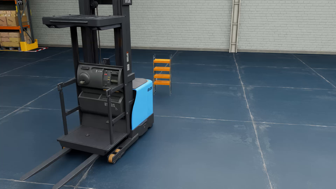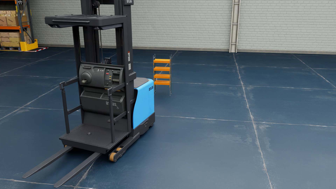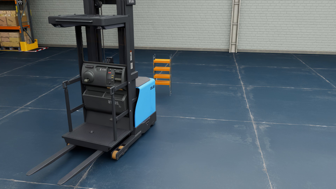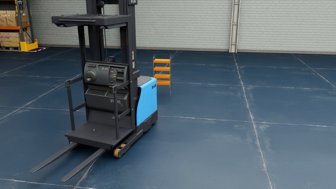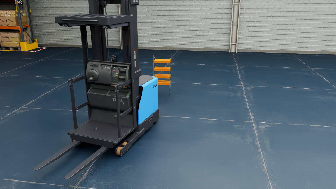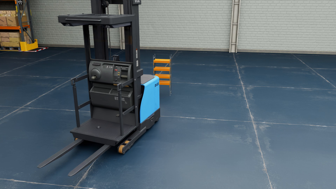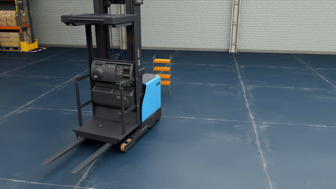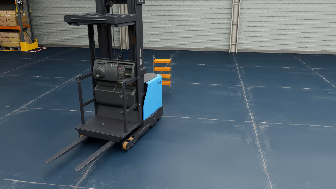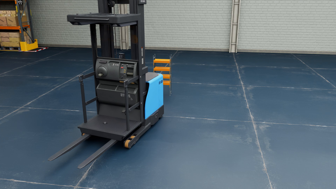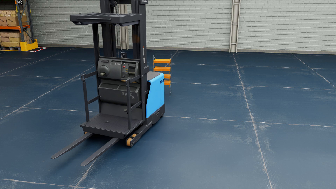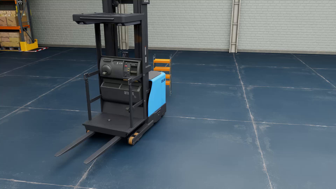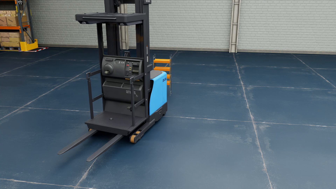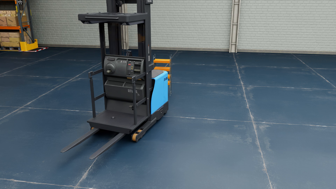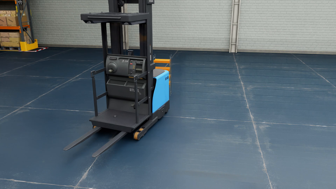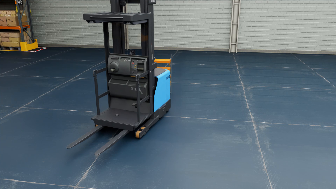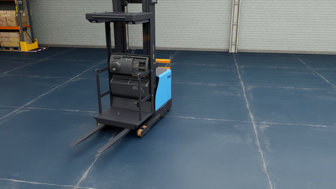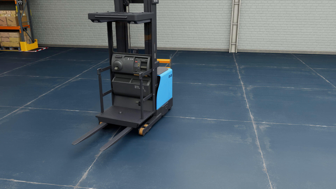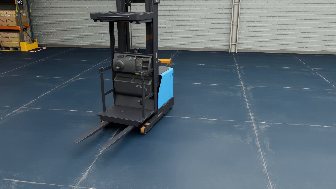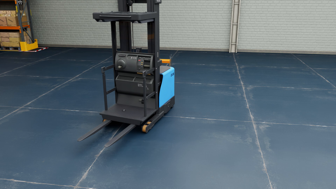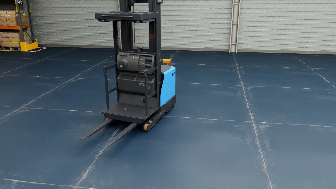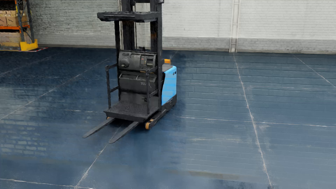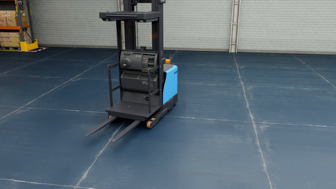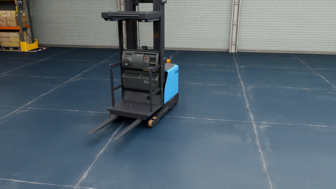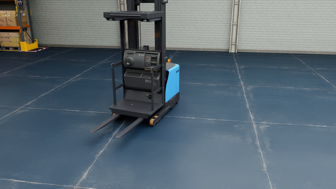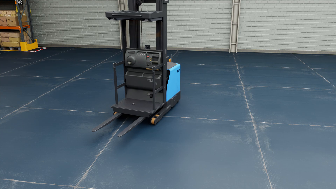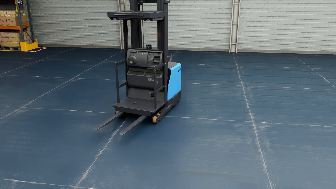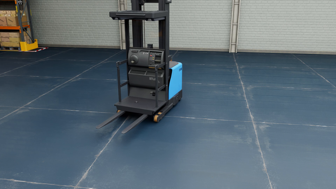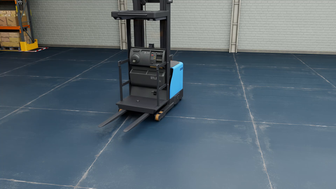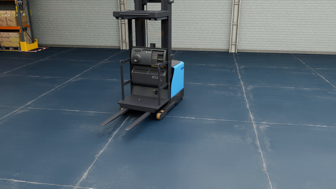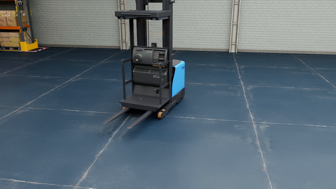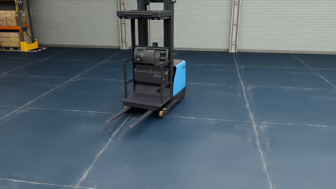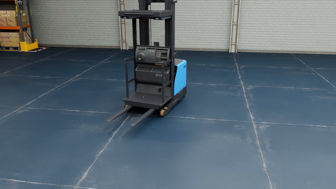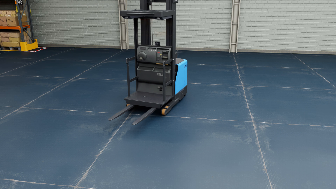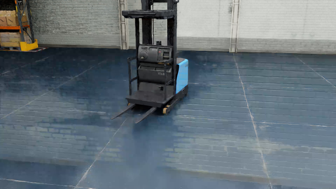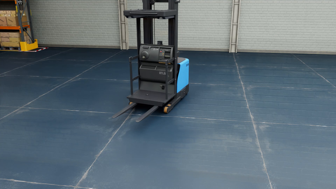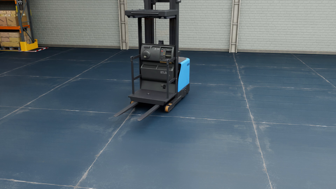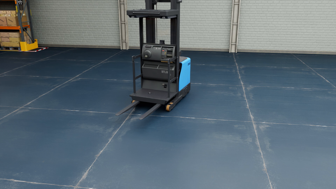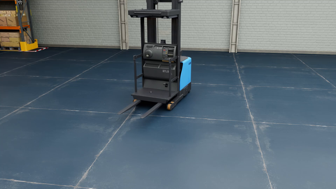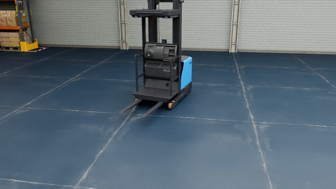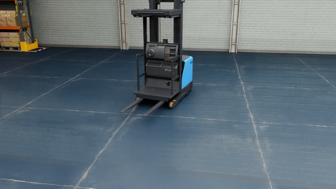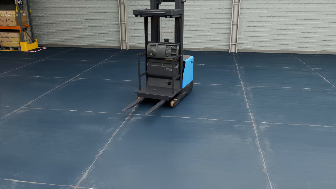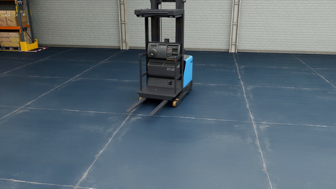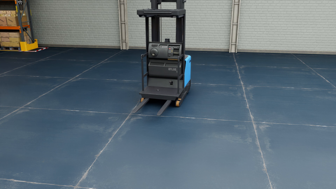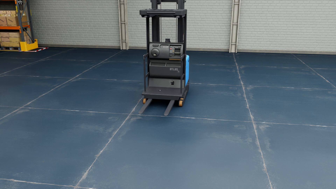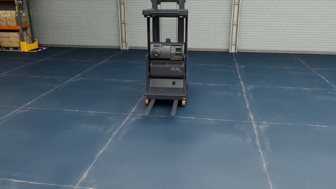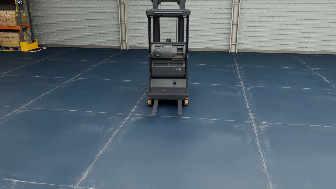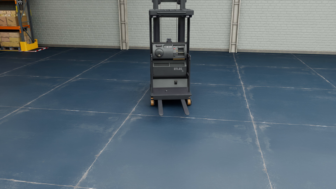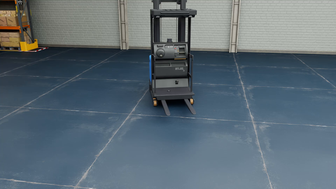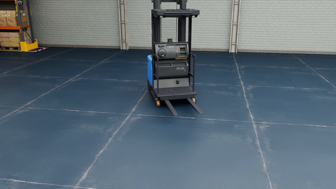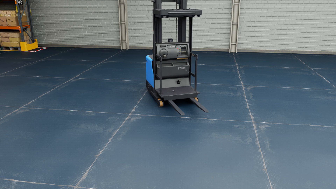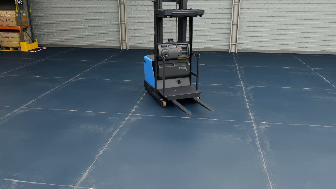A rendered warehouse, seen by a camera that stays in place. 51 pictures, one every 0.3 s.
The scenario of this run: A forklift runs into an object in its way.
